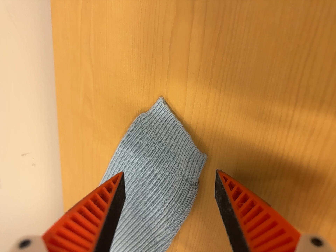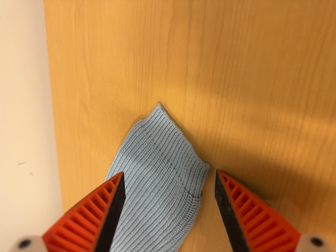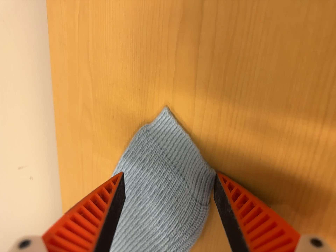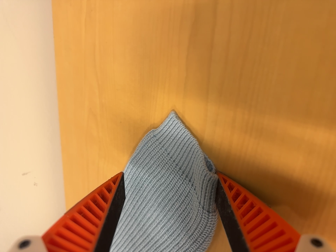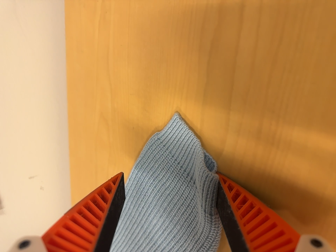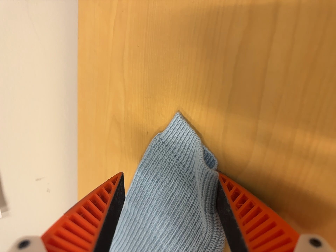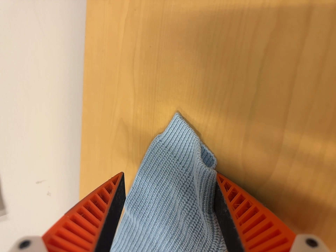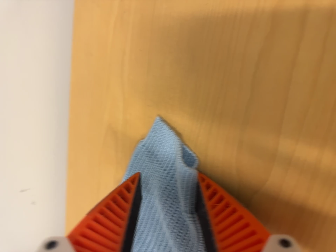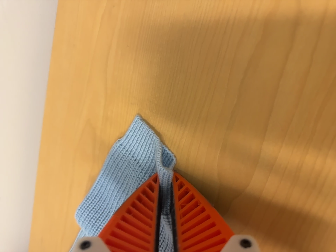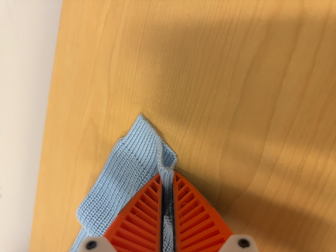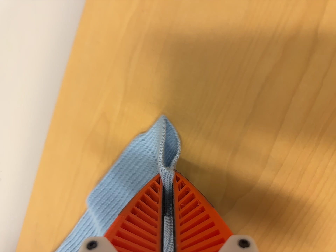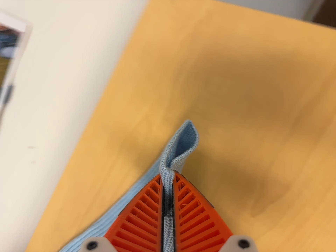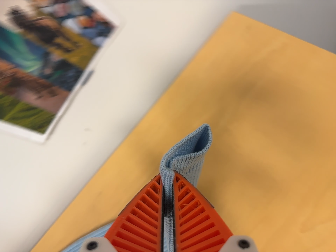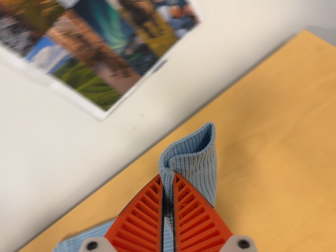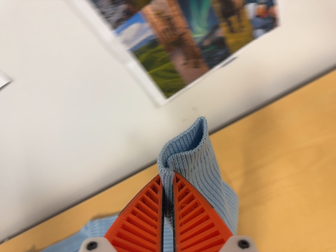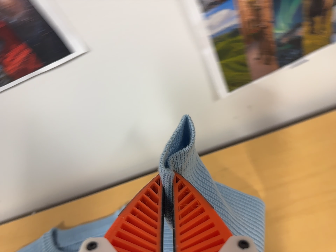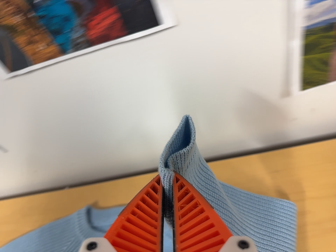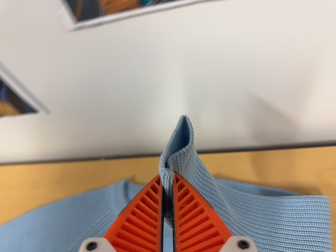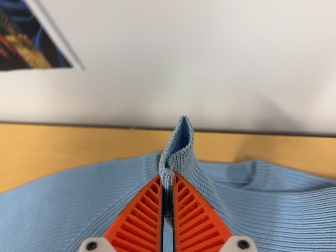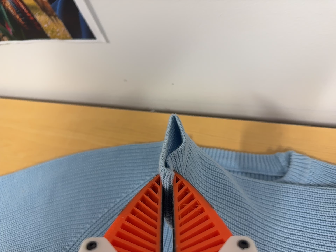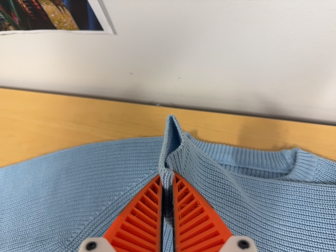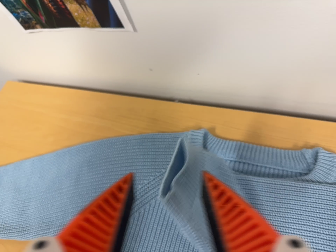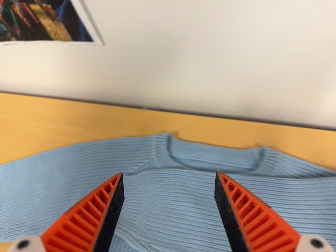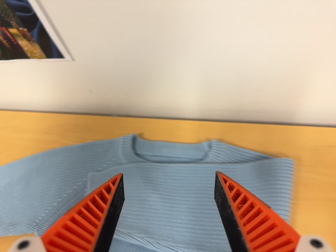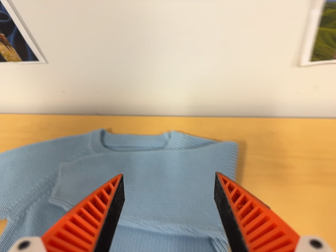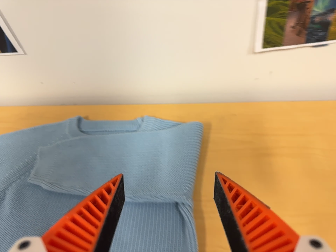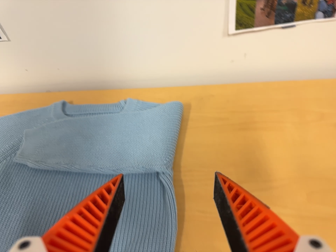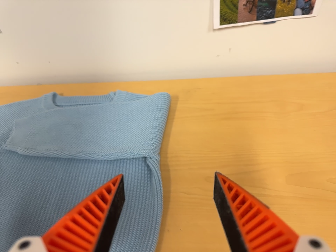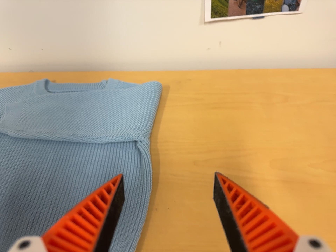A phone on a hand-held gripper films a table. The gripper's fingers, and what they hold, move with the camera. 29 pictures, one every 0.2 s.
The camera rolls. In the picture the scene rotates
clockwise.
0.0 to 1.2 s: The camera travels forward and to its left, about 9 cm, so what stands in front looms larger.
1.2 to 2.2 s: The camera pans to its right by about 10 degrees. It travels to its left and backward, about 10 cm. It rolls about its line of sight by about 20 degrees, and the scene rotates clockwise.
2.2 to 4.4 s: The camera pans to its left by about 10 degrees. It travels to its left, about 50 cm, so close, fixed things drift to the right. Its aim tips toward the bottom of its view by about 10 degrees, and the scene shifts upward. It rolls about its line of sight by about 65 degrees, and the scene rotates clockwise.
4.4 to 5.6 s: The camera swings to its right by about 15 degrees, and the scene slides to the left. It travels toward the bottom of its view, backward and to its right, about 34 cm. Its aim tips toward the top of its view by about 10 degrees.
The film runs forward here.
